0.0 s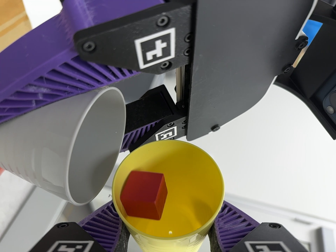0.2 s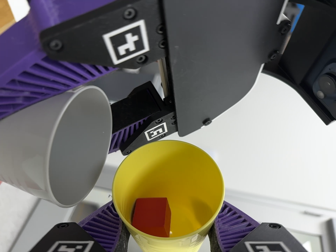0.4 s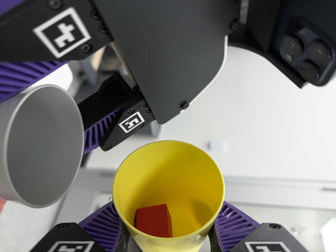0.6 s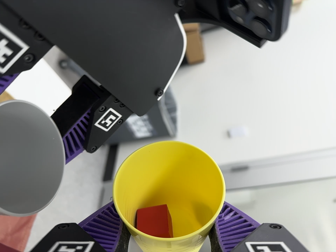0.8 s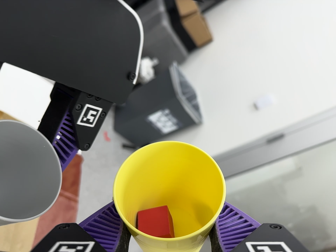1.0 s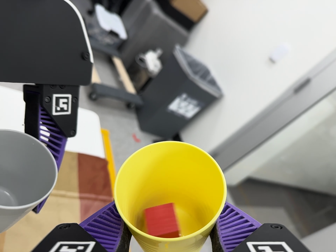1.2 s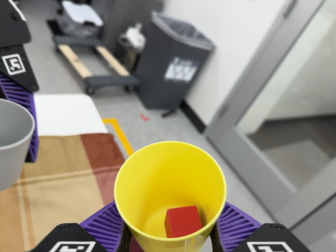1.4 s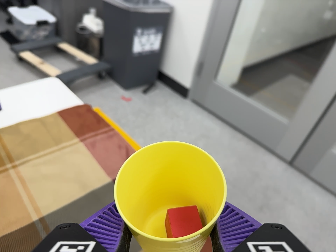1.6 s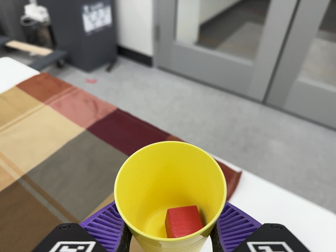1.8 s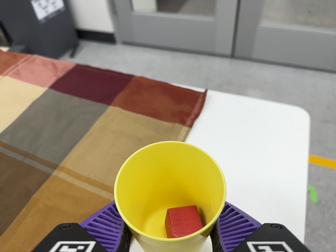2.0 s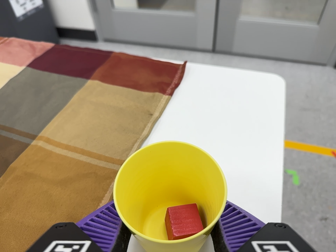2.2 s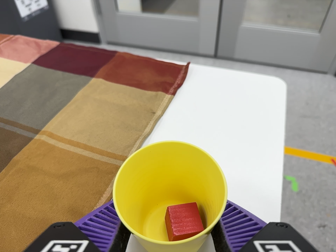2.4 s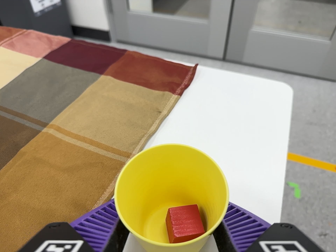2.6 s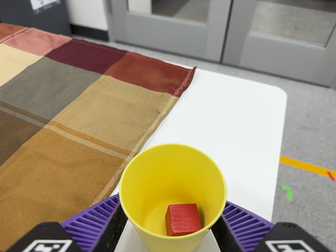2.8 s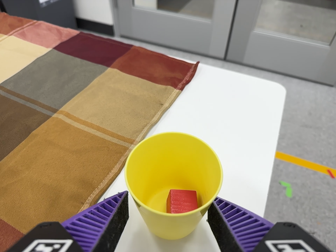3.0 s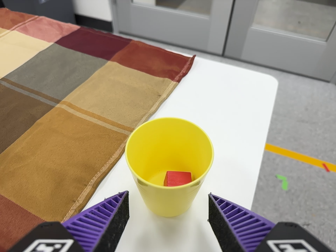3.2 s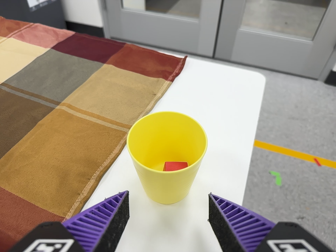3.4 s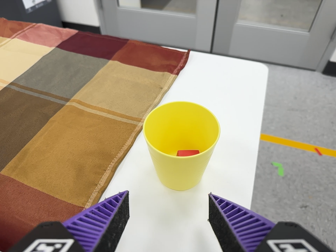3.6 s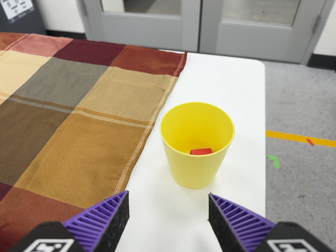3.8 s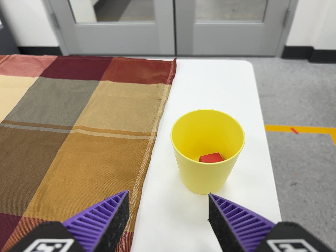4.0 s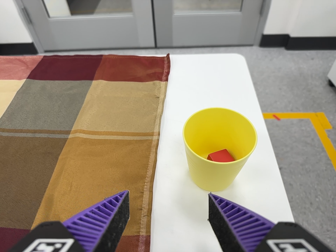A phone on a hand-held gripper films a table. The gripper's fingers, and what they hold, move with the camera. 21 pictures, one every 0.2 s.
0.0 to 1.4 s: The camera pans to its left by about 20 degrees. It travels to its right and toward the bottom of its view, about 30 cm. Its aim tips toward the bottom of its view by about 15 degrees, and the scene shifts upward. It rolls about its line of sight by about 95 degrees, and the scene rotates counterclockwise.
1.4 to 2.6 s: The scene slides to the left, as the camera pans about 10 degrees to its right. It travels toward the bottom of its view, about 22 cm, so close, fixed things drift upward. It rolls about its line of sight by about 25 degrees, and the scene rotates counterclockwise.
2.6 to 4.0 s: The camera pans to its right by about 10 degrees. It travels to its left and backward, about 14 cm. It rolls about its line of sight by about 15 degrees, and the scene rotates counterclockwise.
The film runs backward here.
